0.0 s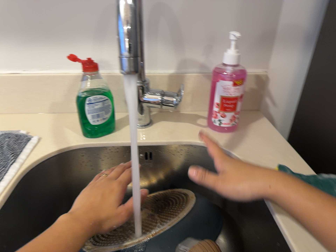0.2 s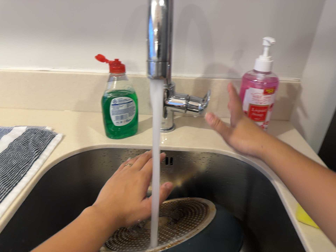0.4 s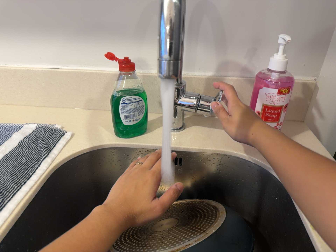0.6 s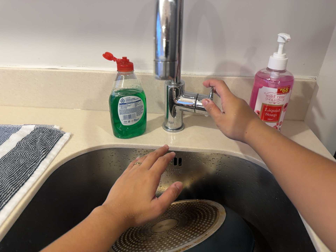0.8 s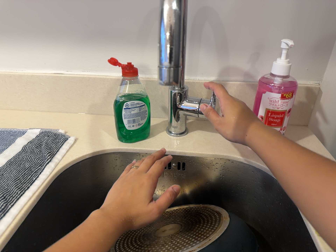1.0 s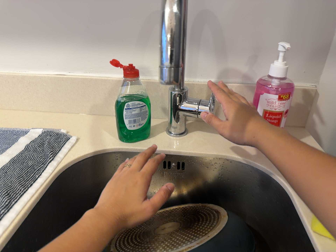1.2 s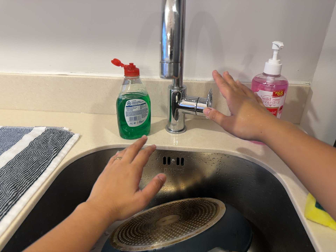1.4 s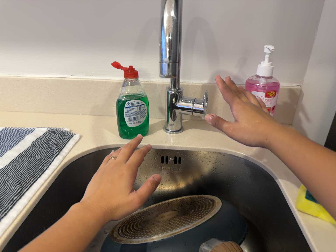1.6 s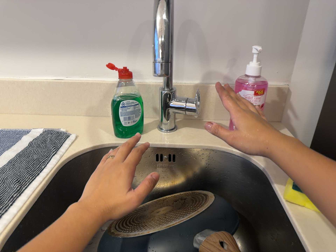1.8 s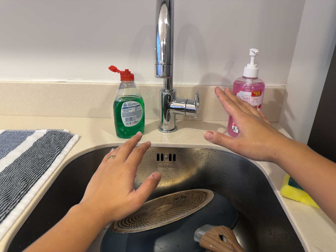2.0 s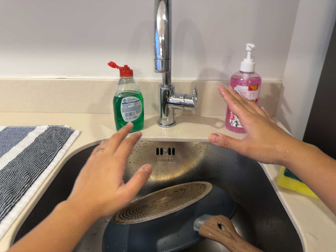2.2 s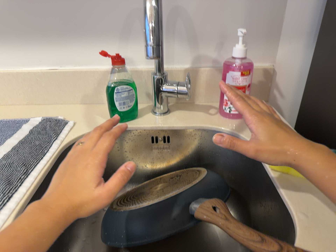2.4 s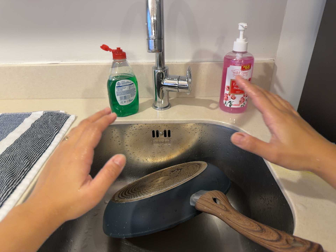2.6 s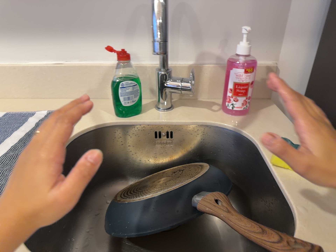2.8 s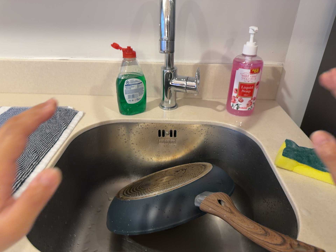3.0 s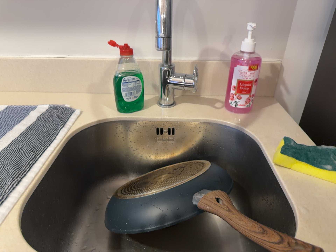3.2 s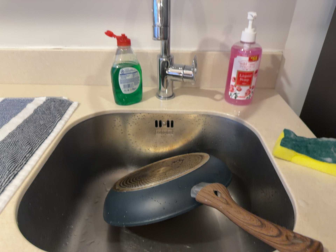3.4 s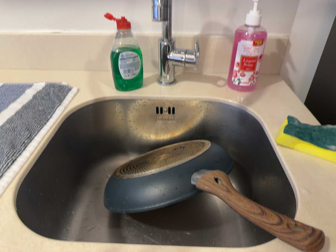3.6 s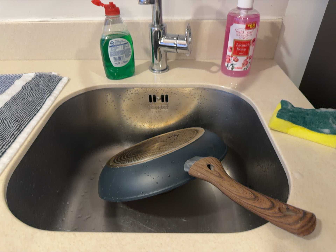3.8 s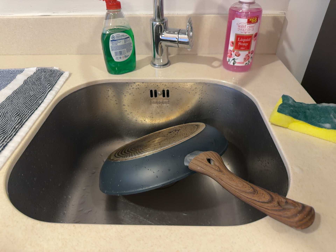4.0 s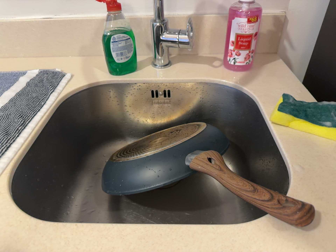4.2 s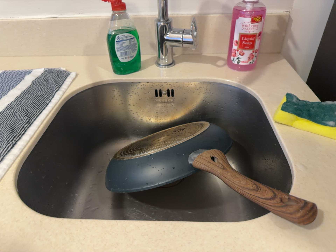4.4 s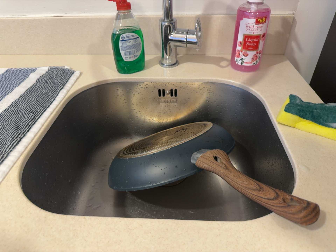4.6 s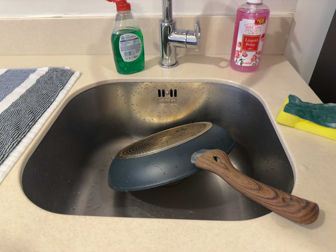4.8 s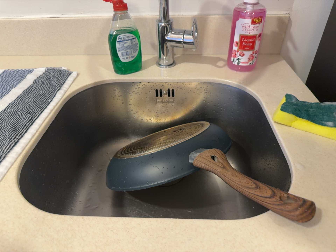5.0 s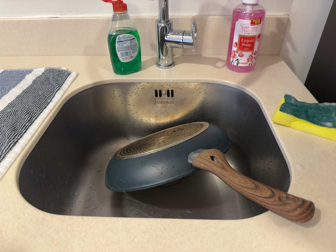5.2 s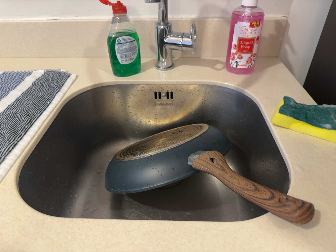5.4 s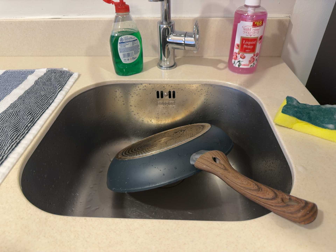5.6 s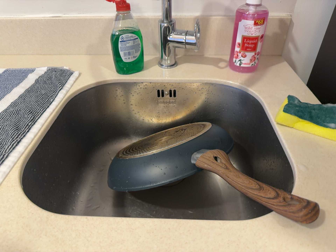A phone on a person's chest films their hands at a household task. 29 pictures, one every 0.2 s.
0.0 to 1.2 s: The camera shifts only a little, or ends up much as it began.
1.2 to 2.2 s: The camera travels backward, about 8 cm, so what stands in front gets smaller.
2.2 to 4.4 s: The camera's aim tips toward the bottom of its view by about 10 degrees, and the scene shifts upward.
4.4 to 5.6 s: The camera keeps its place and its aim.
The film runs backward here.
